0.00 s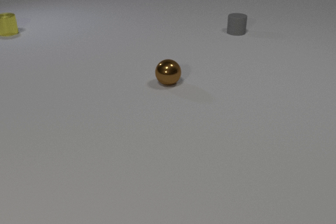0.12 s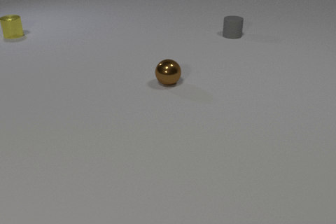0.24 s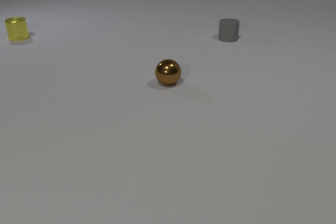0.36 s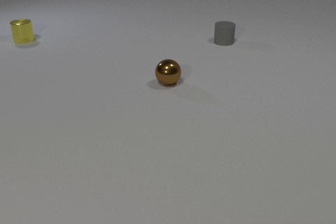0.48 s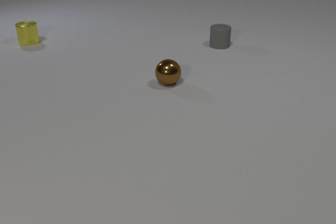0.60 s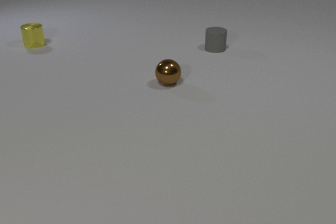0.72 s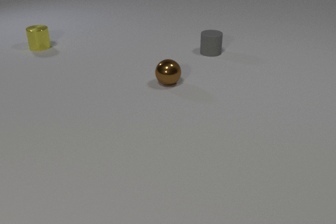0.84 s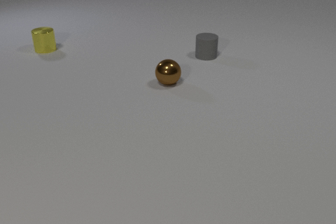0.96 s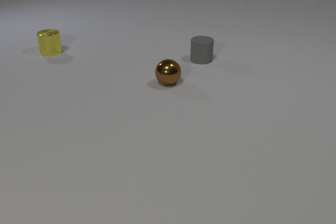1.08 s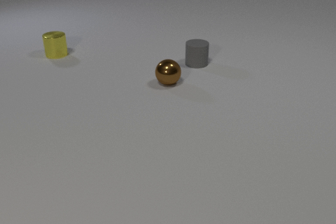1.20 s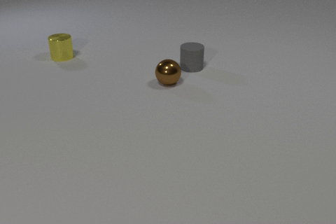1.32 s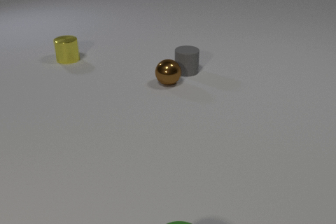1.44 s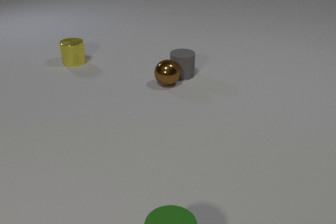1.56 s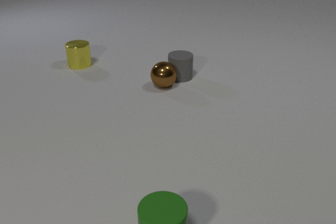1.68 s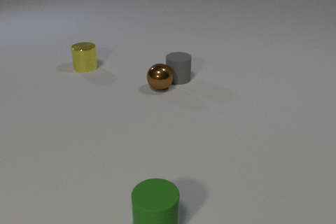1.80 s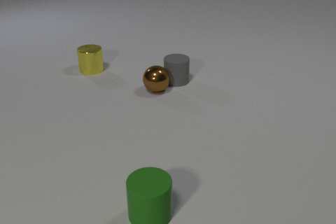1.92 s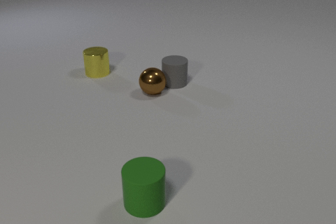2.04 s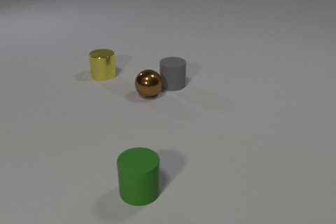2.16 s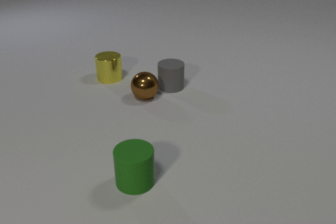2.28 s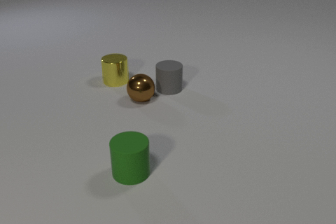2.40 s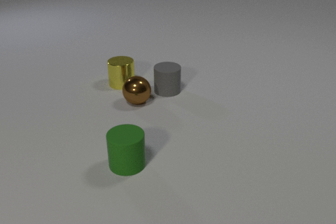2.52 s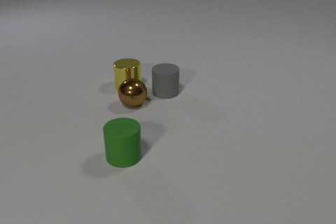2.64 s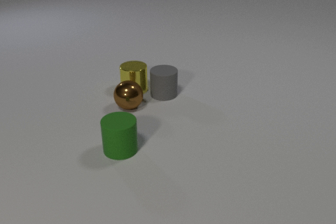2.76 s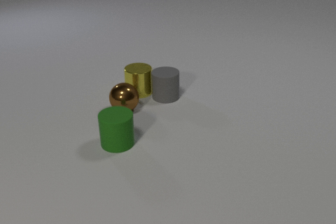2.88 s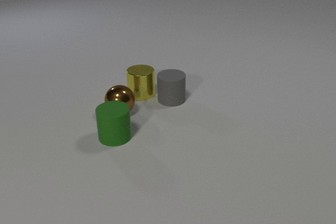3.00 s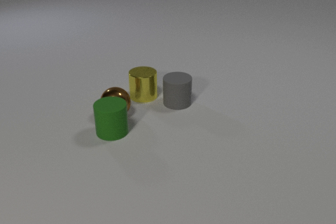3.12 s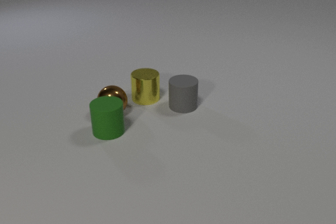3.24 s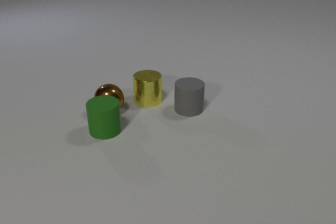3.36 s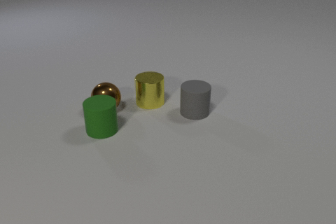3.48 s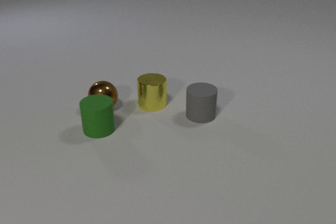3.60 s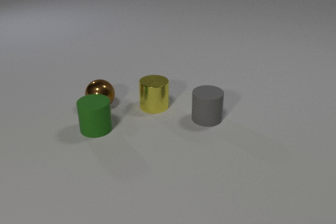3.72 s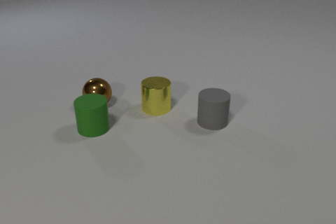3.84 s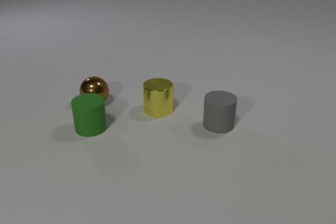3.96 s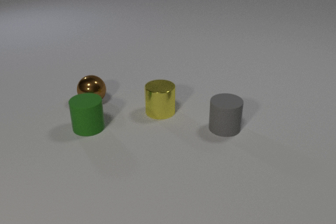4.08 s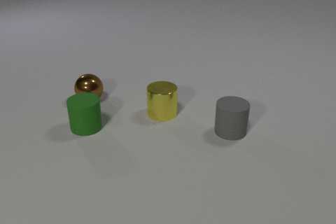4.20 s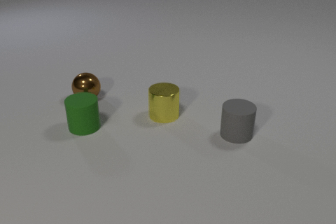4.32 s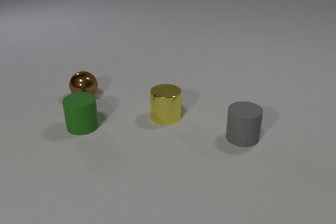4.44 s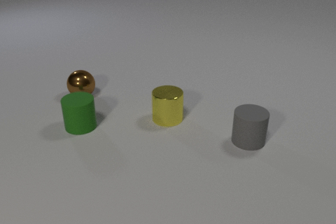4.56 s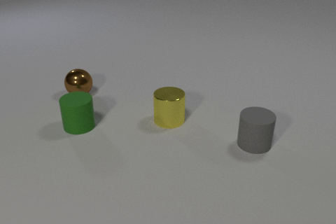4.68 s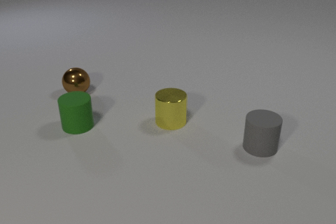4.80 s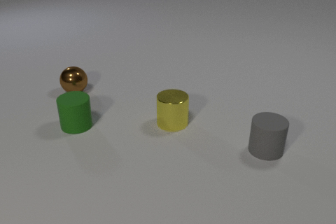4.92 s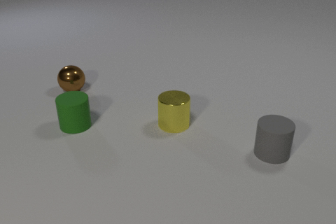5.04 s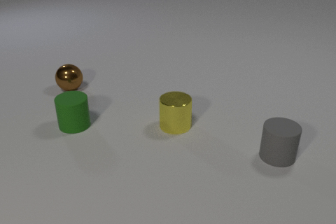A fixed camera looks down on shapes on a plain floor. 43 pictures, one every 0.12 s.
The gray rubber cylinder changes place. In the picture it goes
toward the camera.
The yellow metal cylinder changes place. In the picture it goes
toward the camera.
0.00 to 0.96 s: The gray rubber cylinder slides toward the camera and to the left. The yellow metal cylinder slides toward the camera and to the right.
0.96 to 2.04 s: The gray rubber cylinder slides toward the camera and to the left. The brown metal sphere rolls toward the camera and to the left. The yellow metal cylinder slides toward the camera and to the right. The green rubber cylinder comes in at the bottom edge, slides away from the camera. The gray rubber cylinder and the brown metal sphere collide.
2.04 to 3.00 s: The gray rubber cylinder slides toward the camera. The brown metal sphere rolls toward the camera and to the left. The yellow metal cylinder slides toward the camera and to the right. The green rubber cylinder slides away from the camera. The gray rubber cylinder and the yellow metal cylinder collide. The brown metal sphere and the green rubber cylinder collide.
3.00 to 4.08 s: The gray rubber cylinder slides to the right and toward the camera. The brown metal sphere rolls away from the camera and to the left. The yellow metal cylinder slides toward the camera and to the right. The green rubber cylinder slides to the left and away from the camera.
4.08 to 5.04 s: The gray rubber cylinder slides to the right and toward the camera. The brown metal sphere rolls away from the camera and to the left. The yellow metal cylinder slides toward the camera and to the right. The green rubber cylinder slides to the left and away from the camera.
Are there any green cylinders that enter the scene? yes.
What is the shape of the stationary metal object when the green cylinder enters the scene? sphere.
What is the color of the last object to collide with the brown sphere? green.
